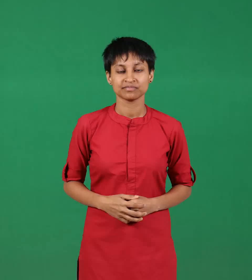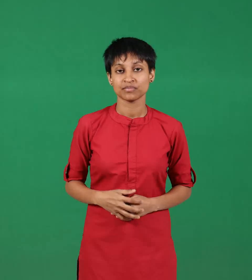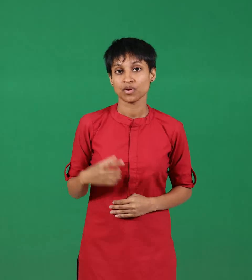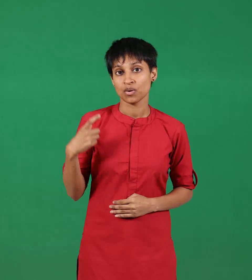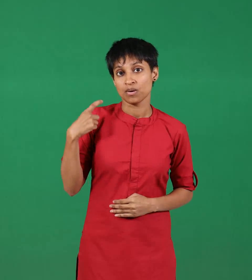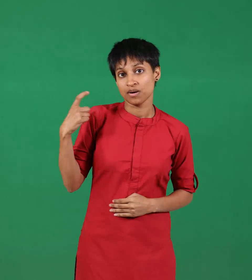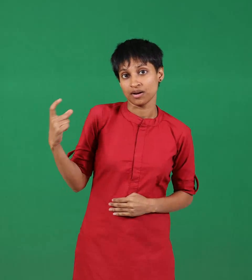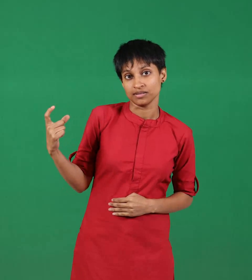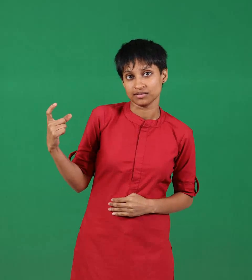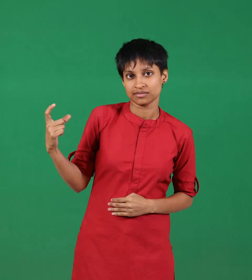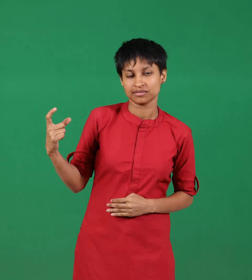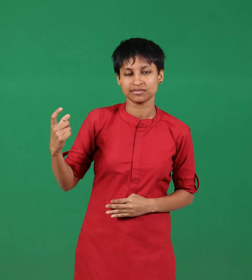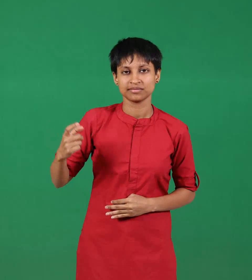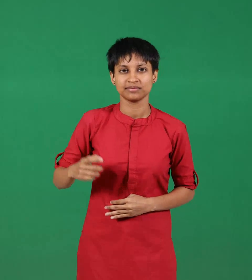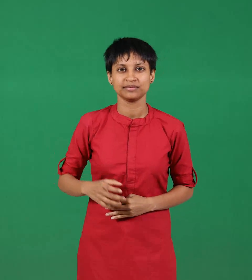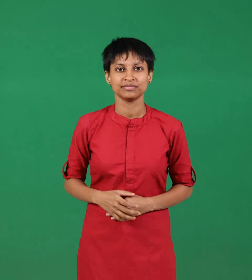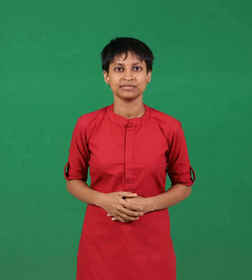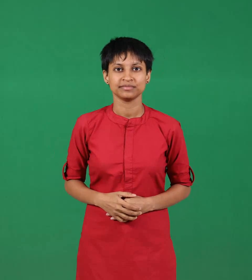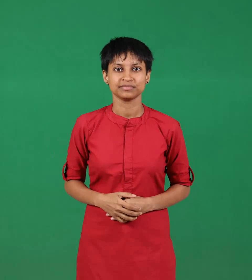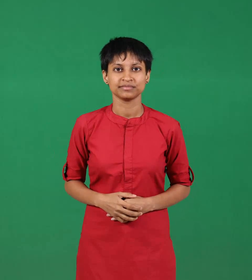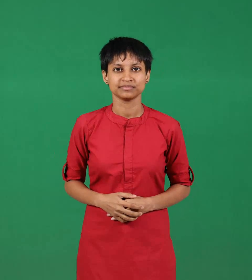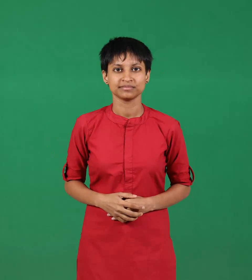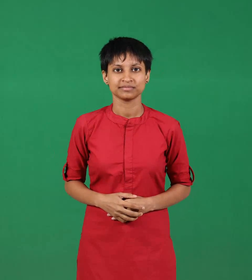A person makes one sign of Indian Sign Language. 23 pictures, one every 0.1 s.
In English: cousin
